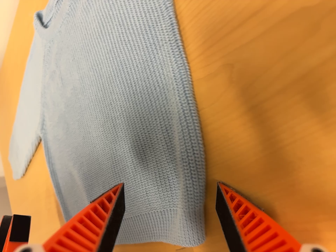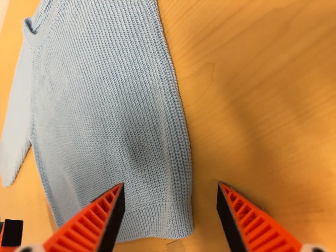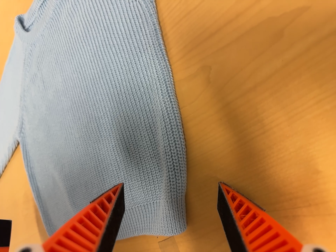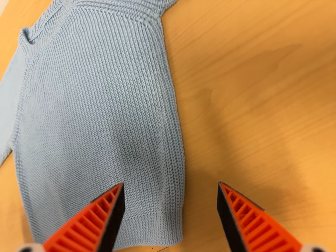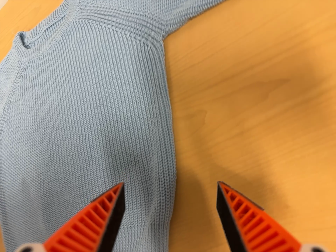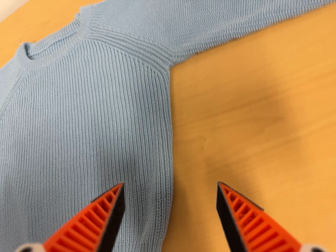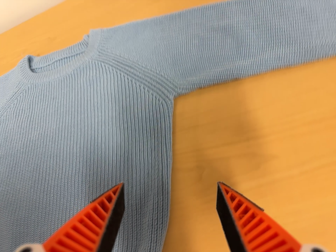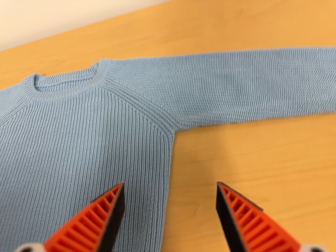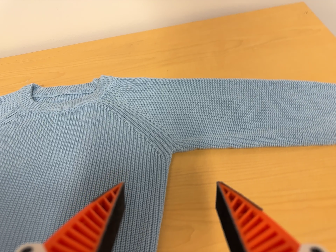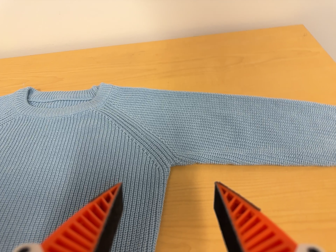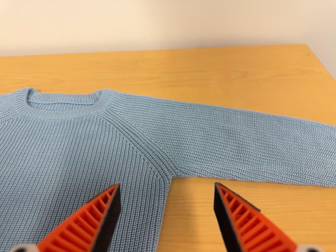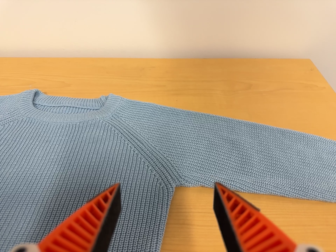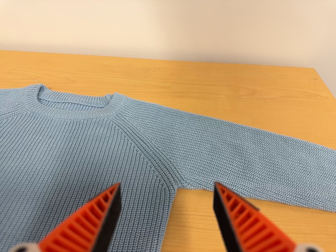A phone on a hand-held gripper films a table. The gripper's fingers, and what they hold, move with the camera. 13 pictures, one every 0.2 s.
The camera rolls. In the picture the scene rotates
clockwise.
The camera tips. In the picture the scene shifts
downward.
0.0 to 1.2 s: The camera pans to its right by about 20 degrees. It travels backward and to its left, about 14 cm, so what stands in front gets smaller. Its aim tips toward the top of its view by about 20 degrees, and the scene shifts downward. It rolls about its line of sight by about 20 degrees, and the scene rotates clockwise.
1.2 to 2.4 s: The camera pans to its right by about 10 degrees. It travels to its left, about 9 cm. Its aim tips toward the top of its view by about 20 degrees, and the scene shifts downward. It rolls about its line of sight by about 25 degrees, and the scene rotates clockwise.
The film runs backward here.
